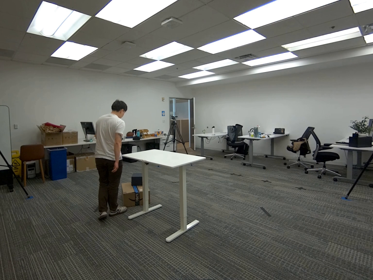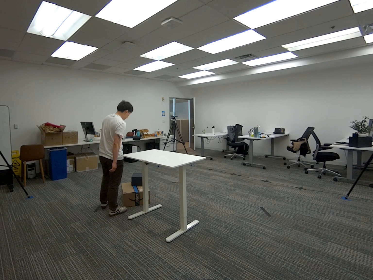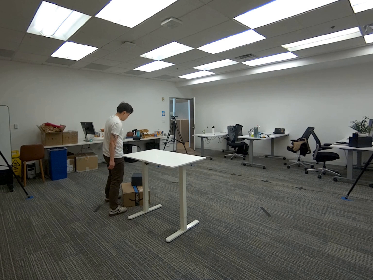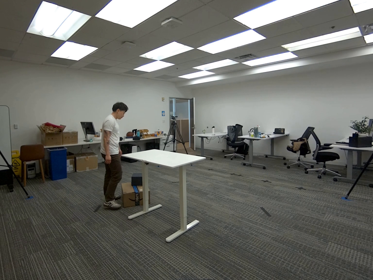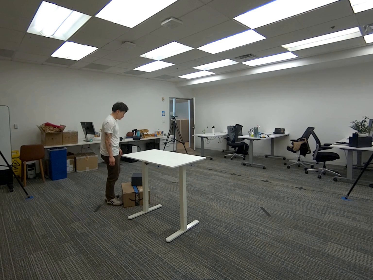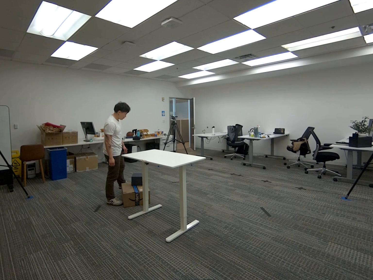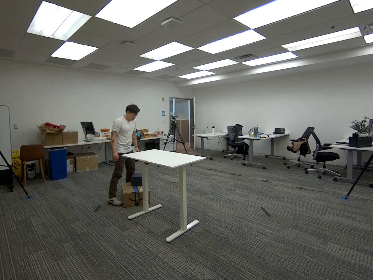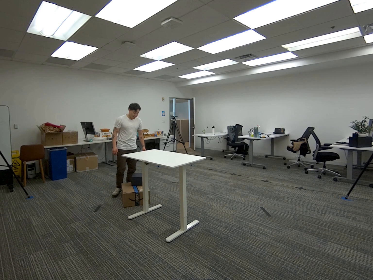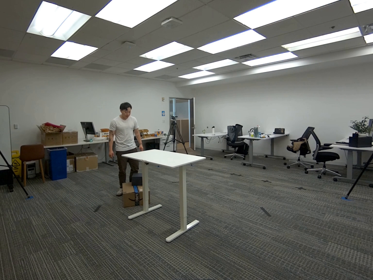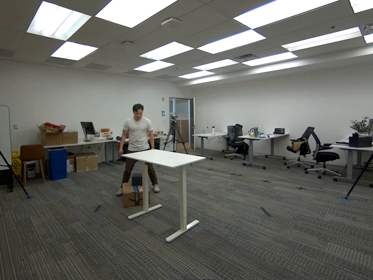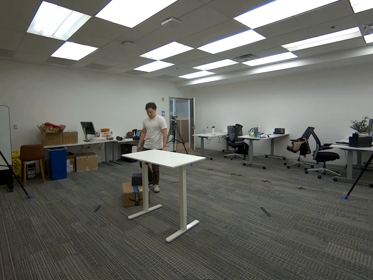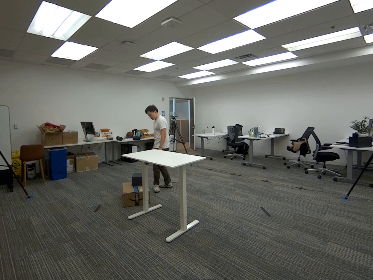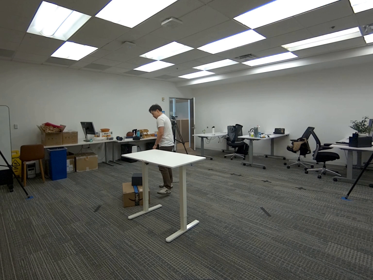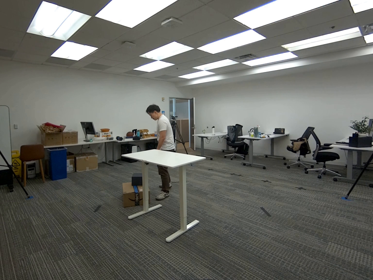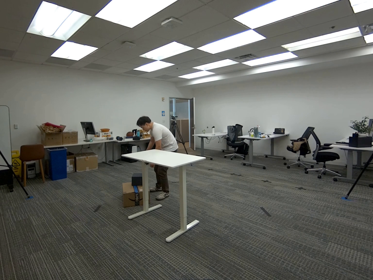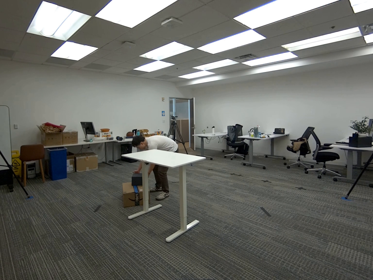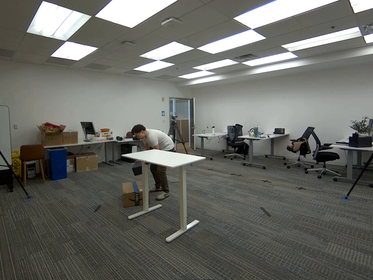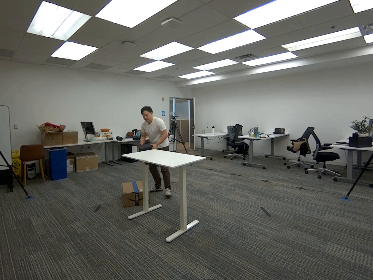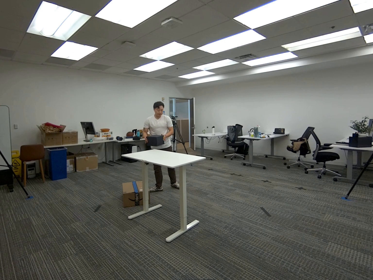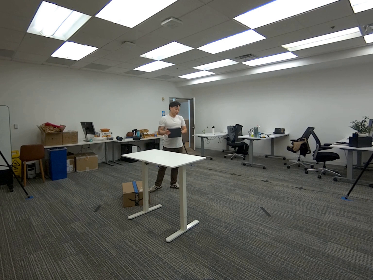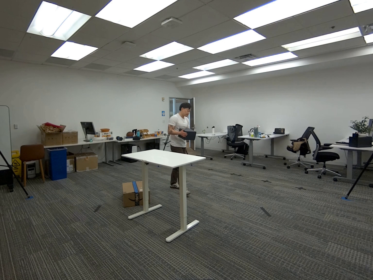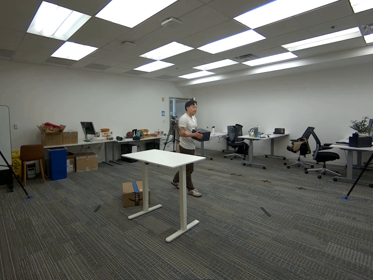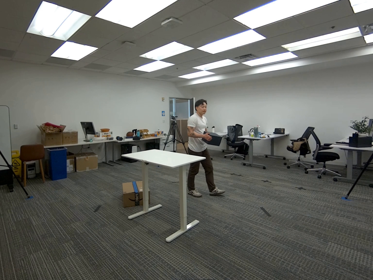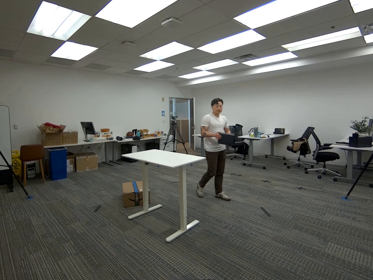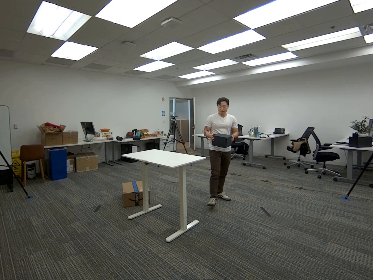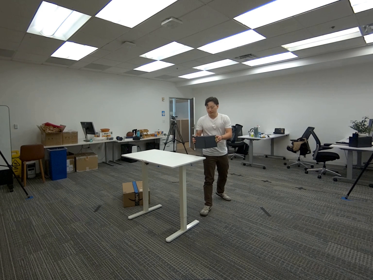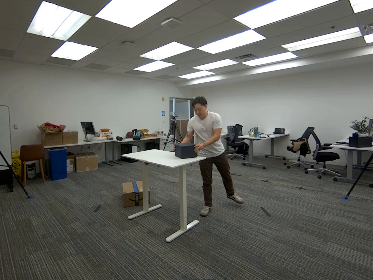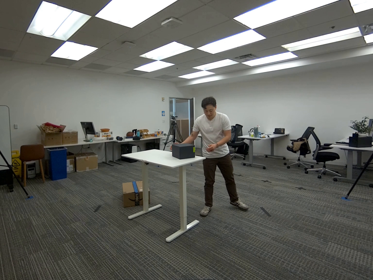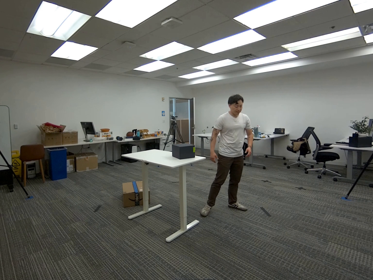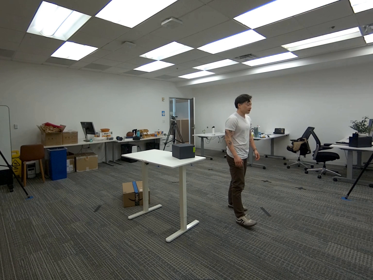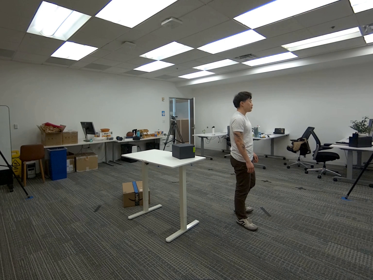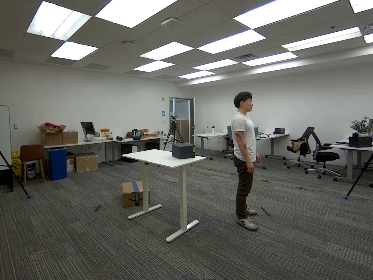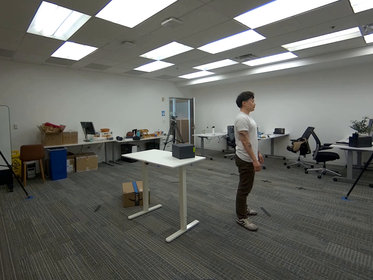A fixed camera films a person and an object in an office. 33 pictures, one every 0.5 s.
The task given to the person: Walk to the black square box from the big brown cardboard box, pick up the black square box with both hands, and place the black square box on the white desk.
